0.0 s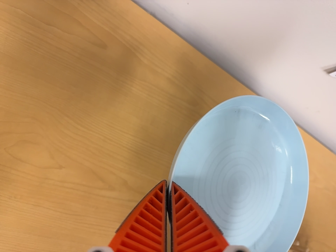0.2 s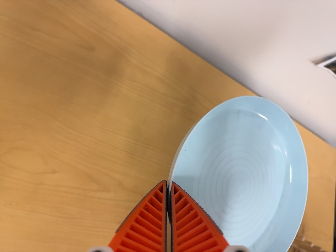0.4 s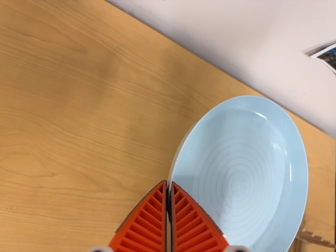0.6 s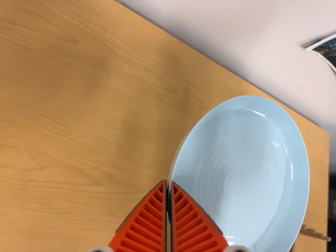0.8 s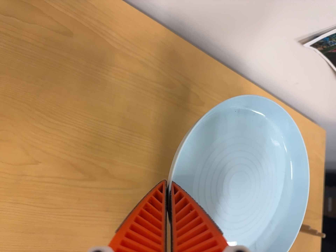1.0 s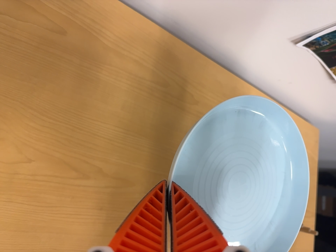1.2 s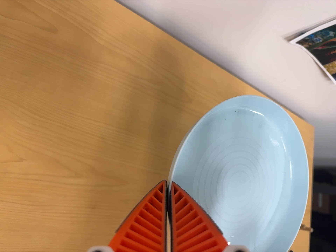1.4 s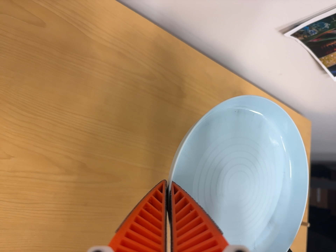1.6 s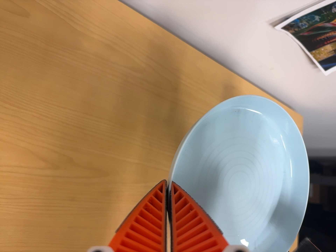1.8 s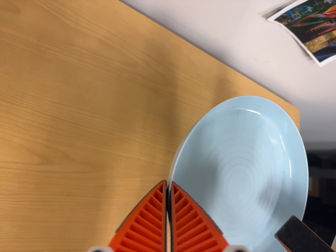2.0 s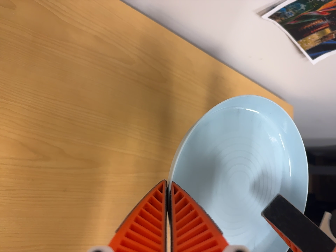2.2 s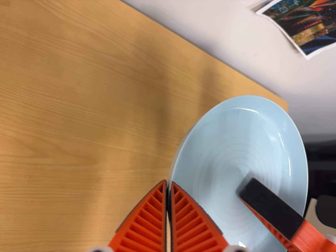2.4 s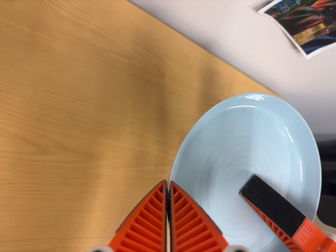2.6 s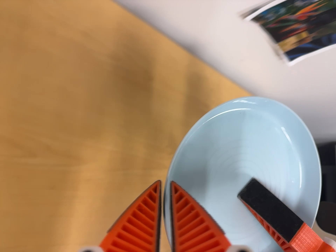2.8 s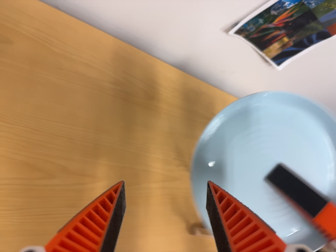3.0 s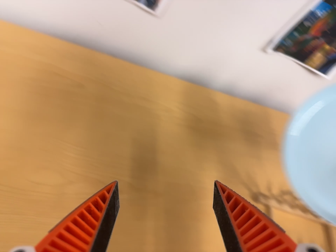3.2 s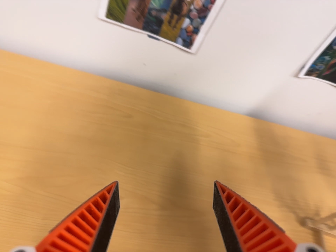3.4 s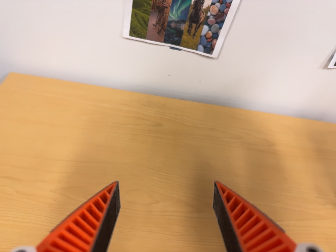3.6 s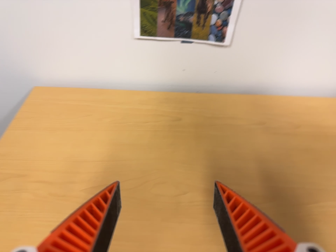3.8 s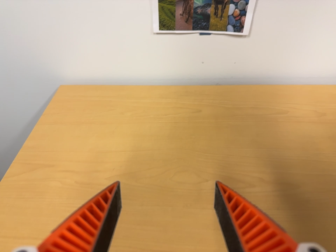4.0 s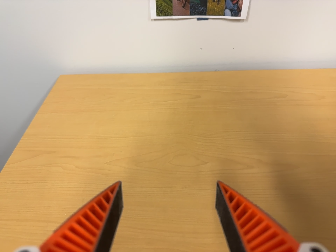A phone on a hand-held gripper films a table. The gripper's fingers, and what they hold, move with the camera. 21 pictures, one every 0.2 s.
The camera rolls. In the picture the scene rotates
counterclockwise.
0.0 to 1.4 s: The camera travels to its right, about 4 cm, so close, fixed things drift to the left.
1.4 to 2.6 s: The camera shifts only a little, or ends up much as it began.
2.6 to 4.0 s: The camera swings to its left by about 40 degrees, and the scene slides to the right. It travels toward the bottom of its view and backward, about 26 cm. Its aim tips toward the top of its view by about 30 degrees. It rolls about its line of sight by about 30 degrees, and the scene rotates counterclockwise.
The film runs forward here.
